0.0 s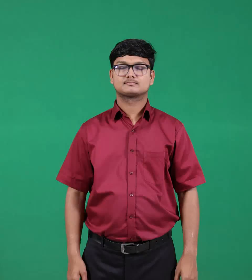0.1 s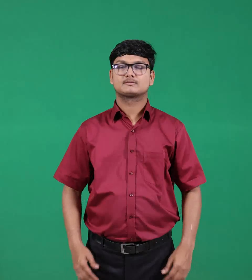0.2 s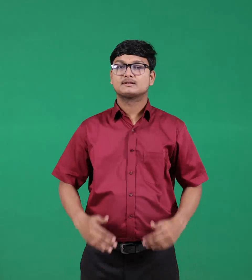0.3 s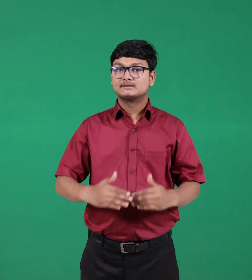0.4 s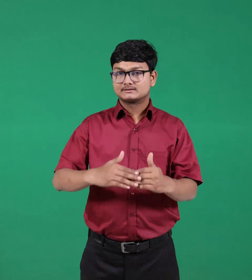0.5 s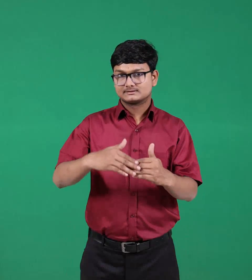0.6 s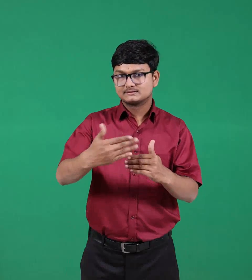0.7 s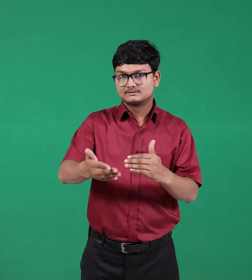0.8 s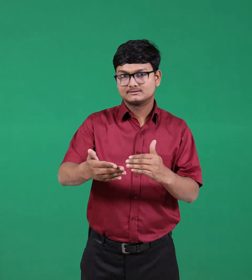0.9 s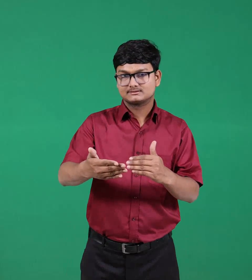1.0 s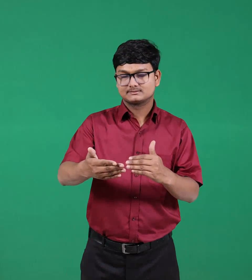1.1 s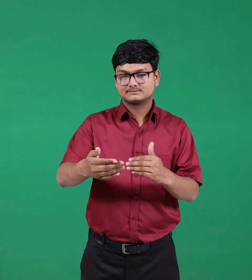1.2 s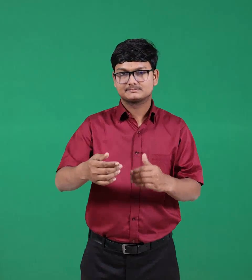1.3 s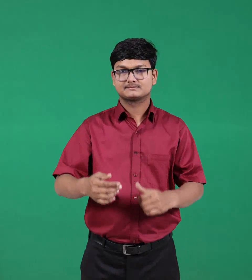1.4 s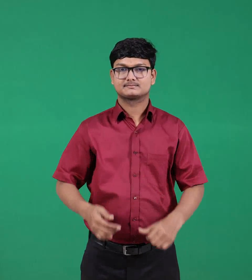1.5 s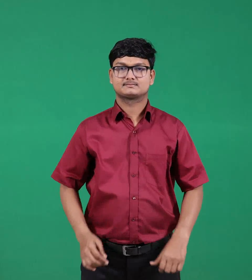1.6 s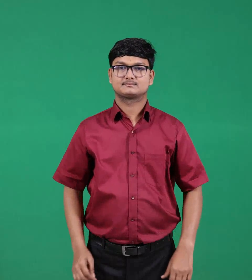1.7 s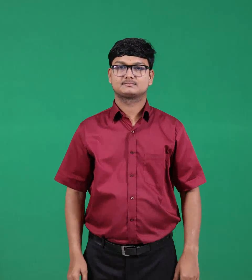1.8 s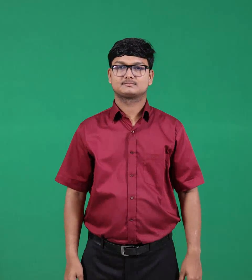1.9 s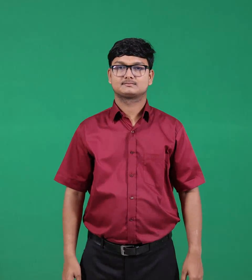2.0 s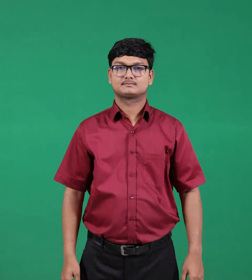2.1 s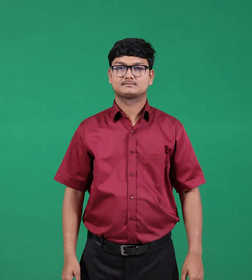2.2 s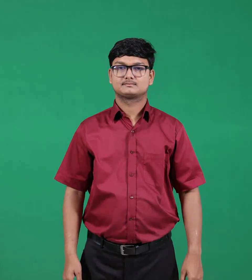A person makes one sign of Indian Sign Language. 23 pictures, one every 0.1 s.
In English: next
